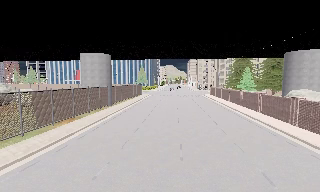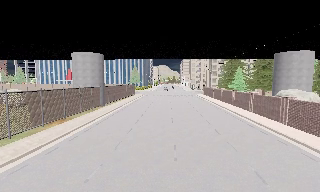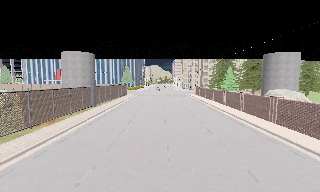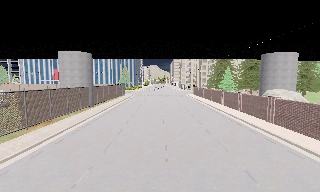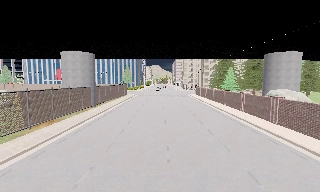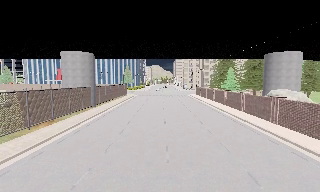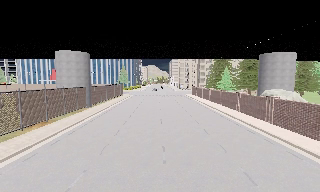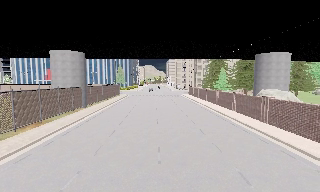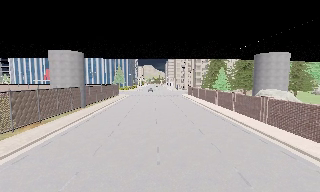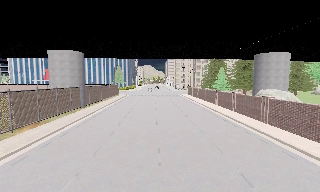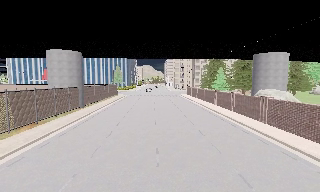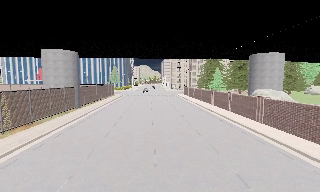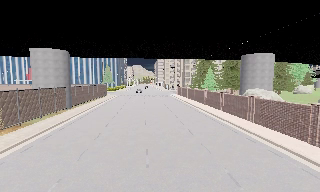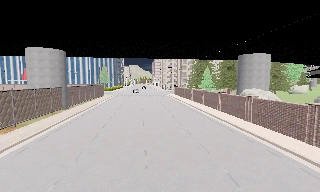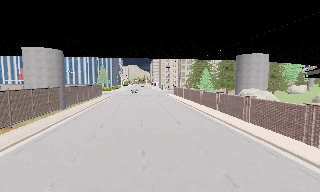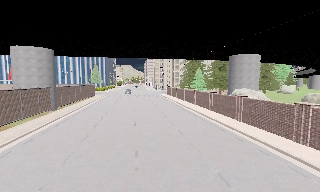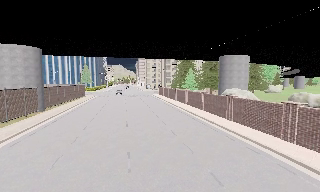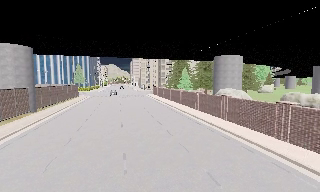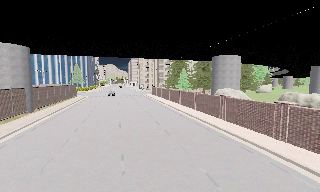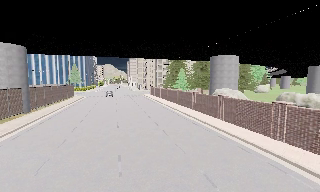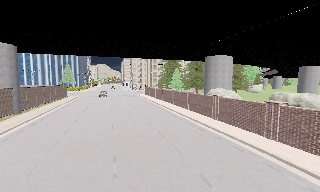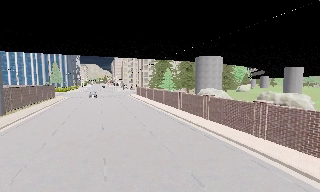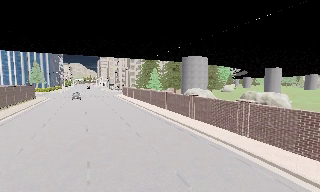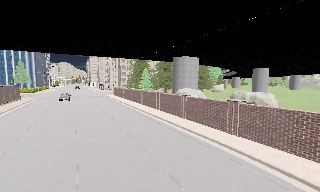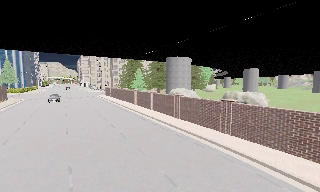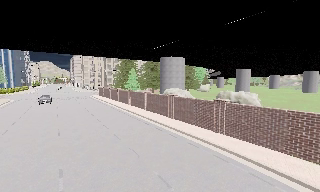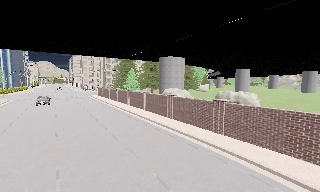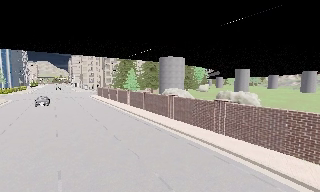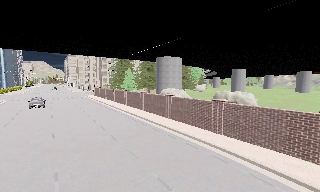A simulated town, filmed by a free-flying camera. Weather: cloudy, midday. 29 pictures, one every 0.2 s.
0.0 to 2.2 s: The camera travels forward, about 0.5 m, so what stands in front looms larger.
2.2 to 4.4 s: The camera pans to its right, which is clockwise from overhead, by about 20 degrees. It travels forward, about 0.5 m, so what stands in front looms larger.
4.4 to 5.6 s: The camera shifts only a little, or ends up much as it began.
The film runs forward here.
